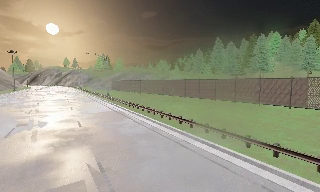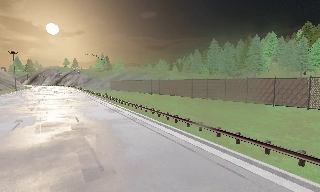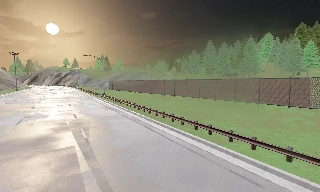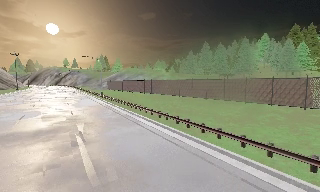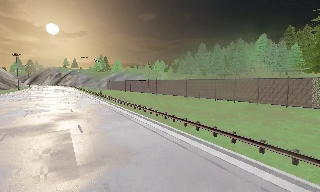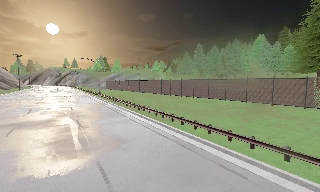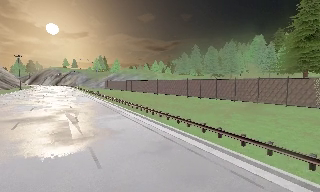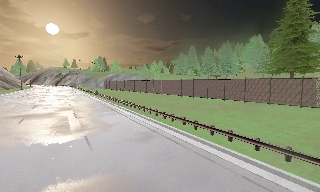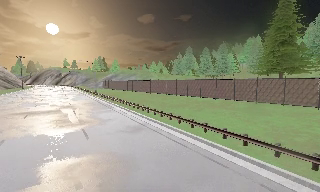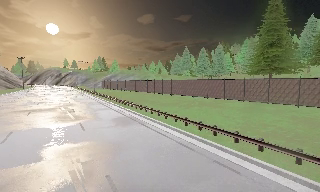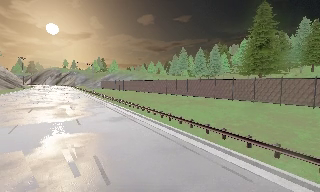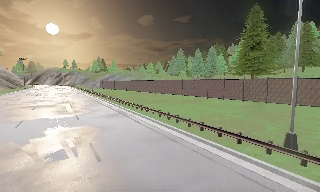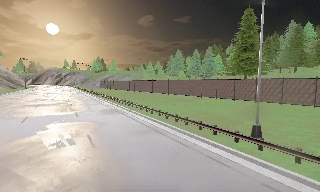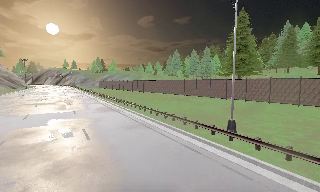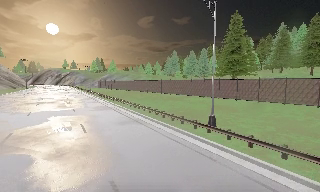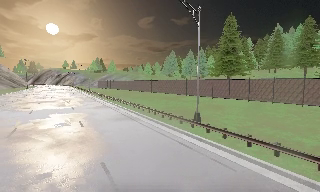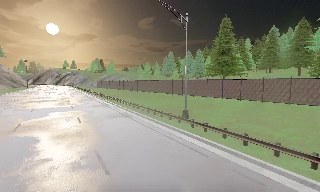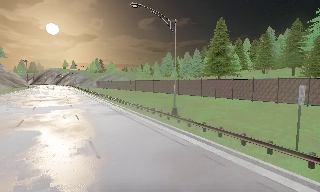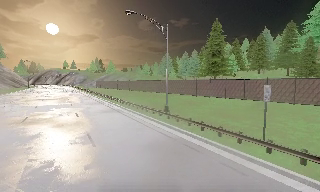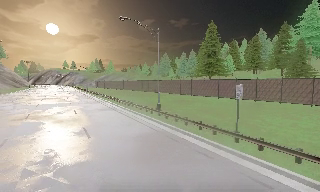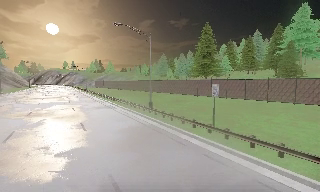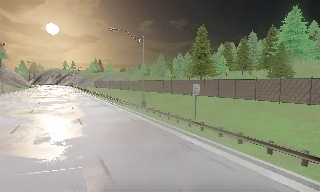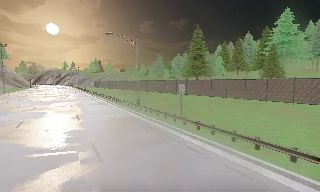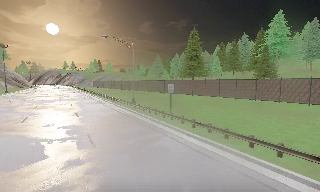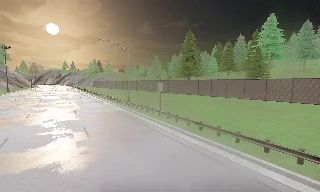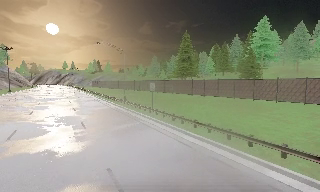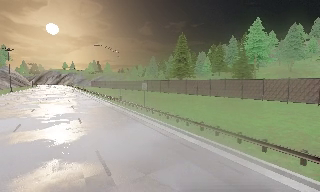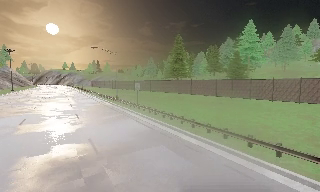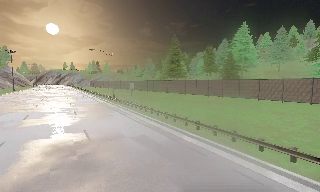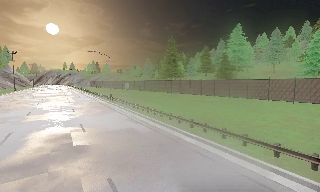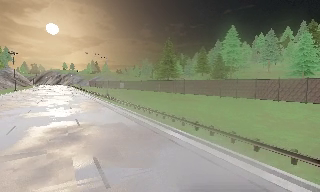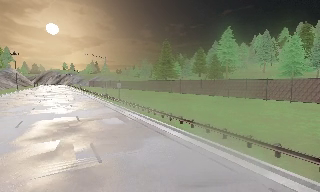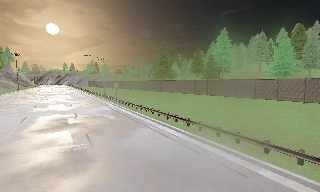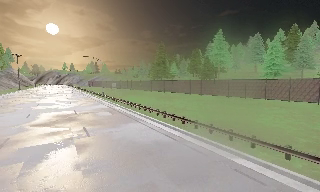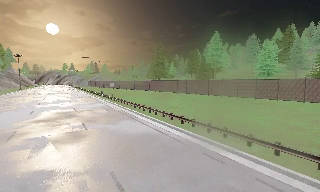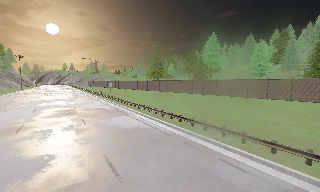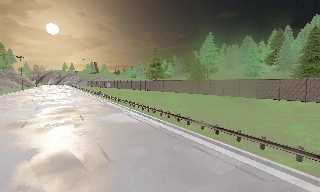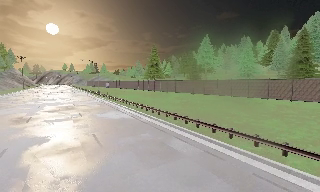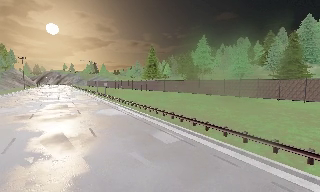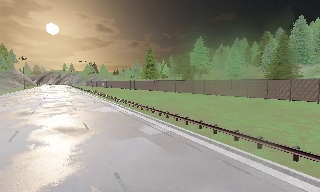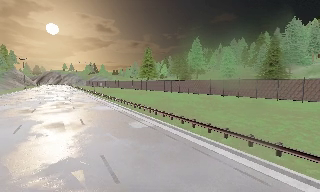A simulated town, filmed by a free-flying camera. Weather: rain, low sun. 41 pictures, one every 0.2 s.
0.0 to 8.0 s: The camera travels backward and to its right, about 60 m, so what stands in front gets smaller.
The film runs backward here.
